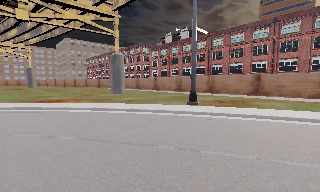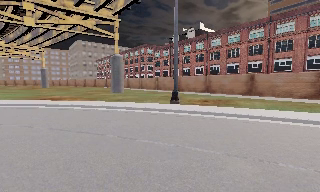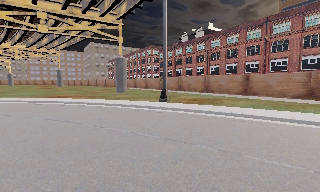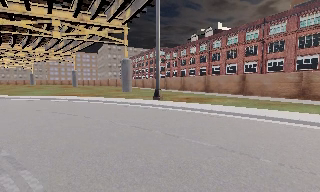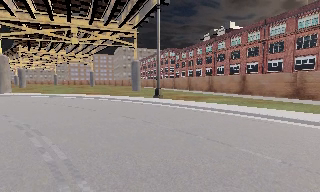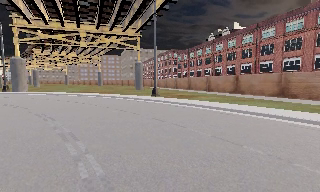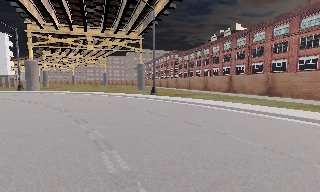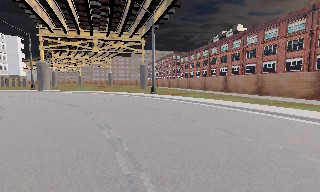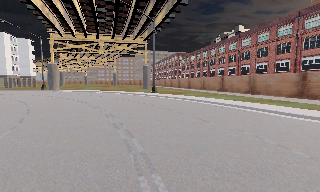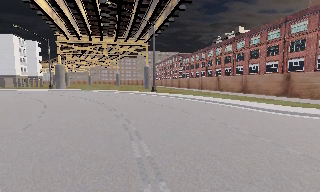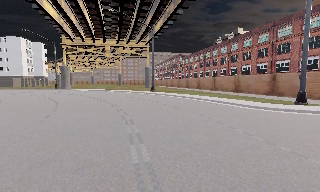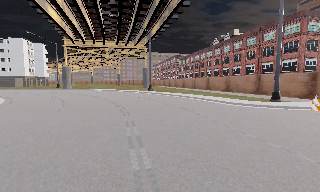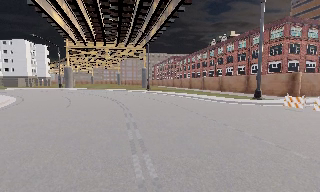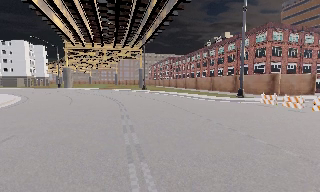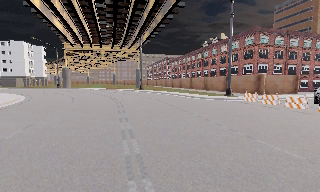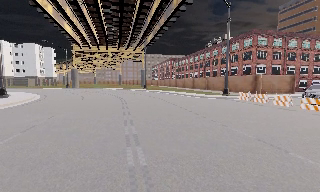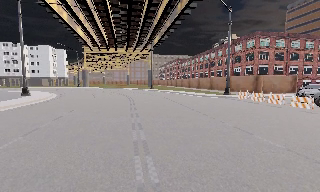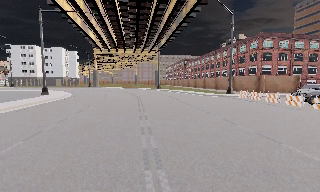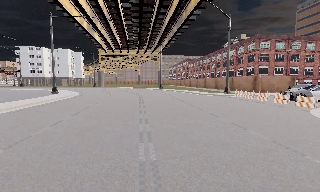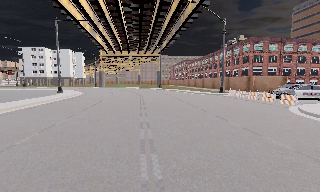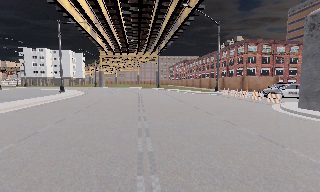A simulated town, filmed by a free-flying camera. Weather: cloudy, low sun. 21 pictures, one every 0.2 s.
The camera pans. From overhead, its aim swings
counterclockwise.
0.0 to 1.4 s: The camera pans to its left, which is counterclockwise from overhead, by about 25 degrees. It travels backward and to its right, about 14 m, so what stands in front gets smaller.
1.4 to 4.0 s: The camera travels backward, about 20 m, so what stands in front gets smaller.
The film runs backward here.
